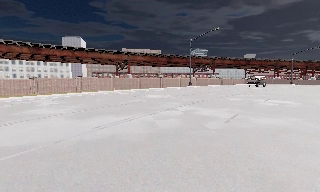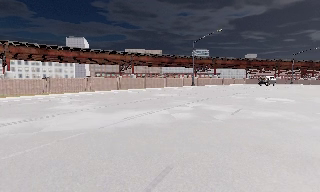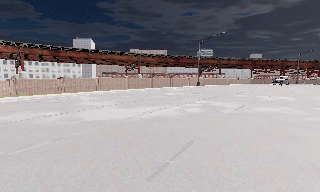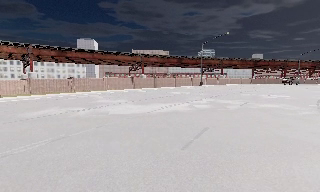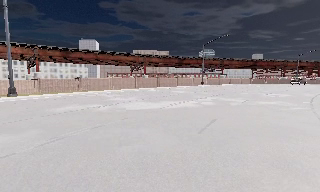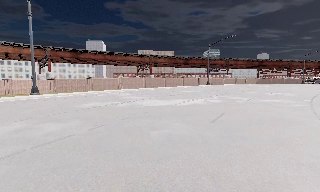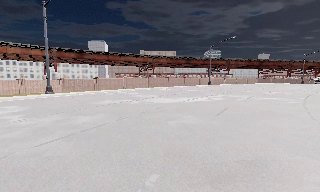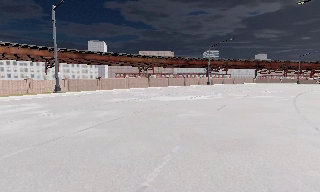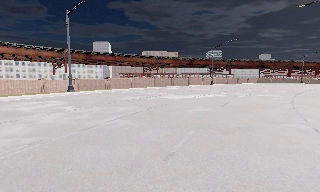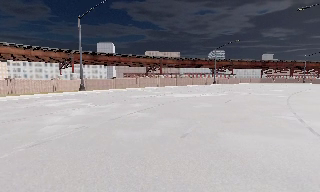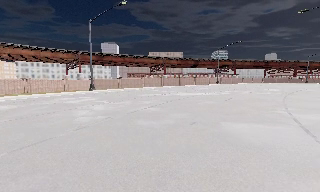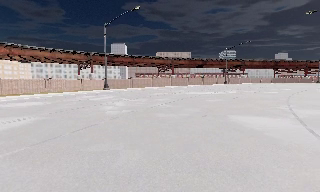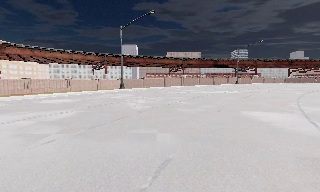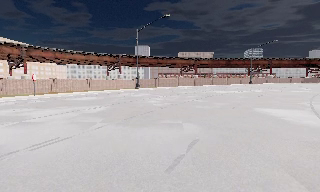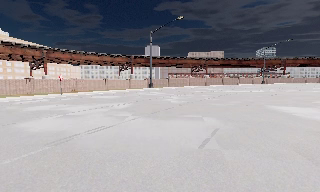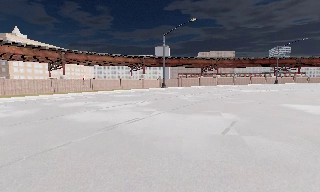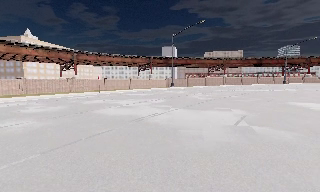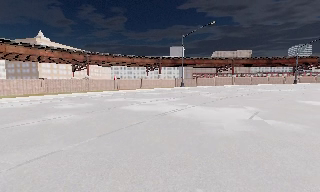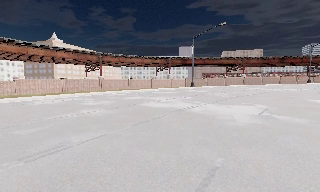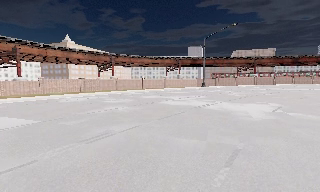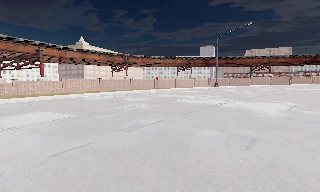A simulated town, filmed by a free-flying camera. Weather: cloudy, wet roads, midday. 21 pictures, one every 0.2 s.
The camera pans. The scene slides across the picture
to the right.
The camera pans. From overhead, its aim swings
counterclockwise.
0.0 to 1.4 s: The camera travels backward and to its left, about 10 m, so what stands in front gets smaller.
1.4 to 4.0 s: The scene slides to the right, as the camera pans about 35 degrees to its left. It travels backward and to its left, about 16 m.
The film runs backward here.
